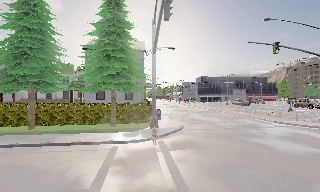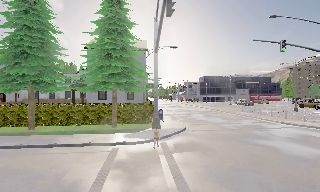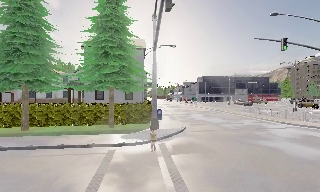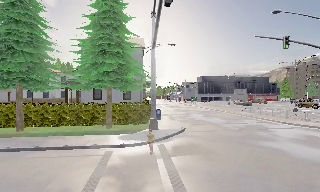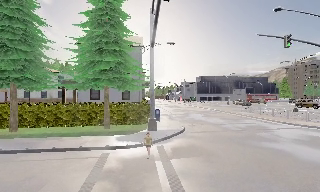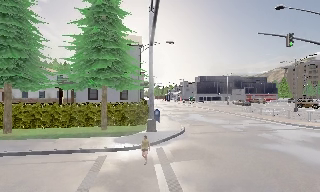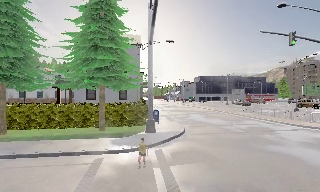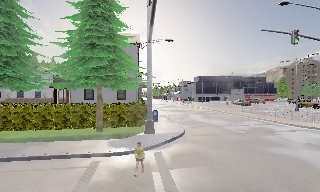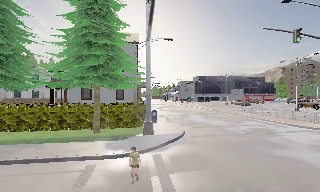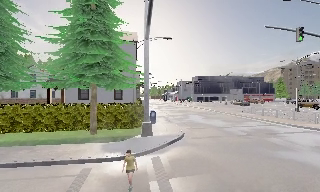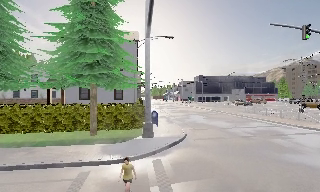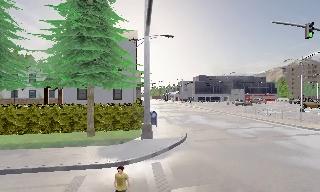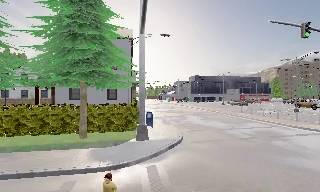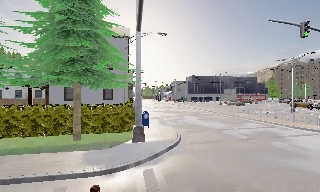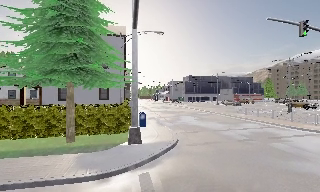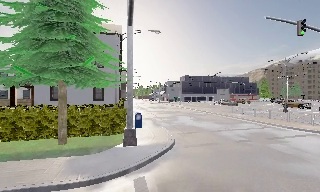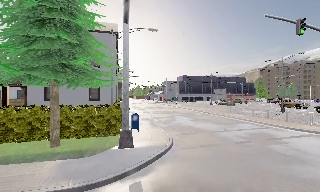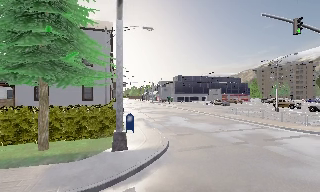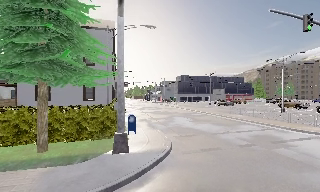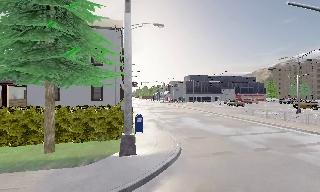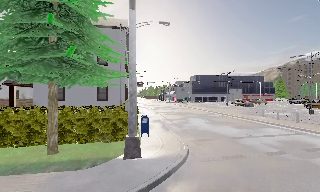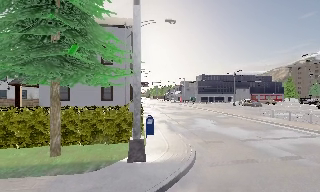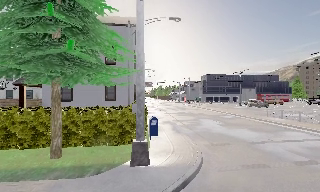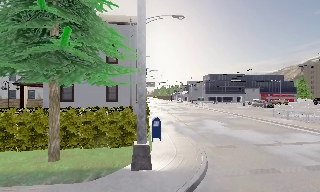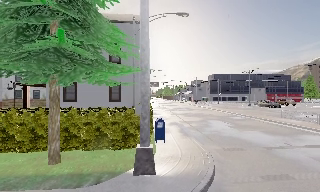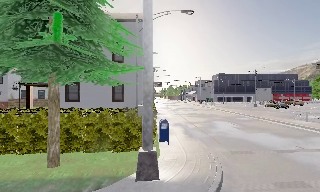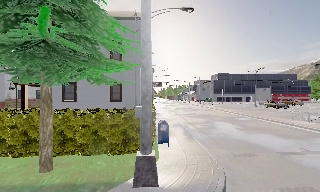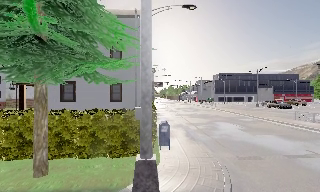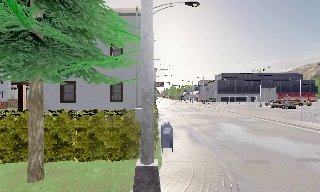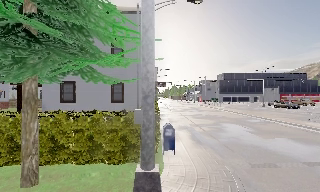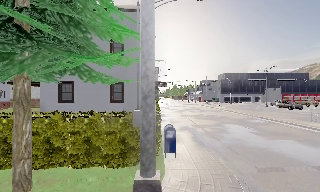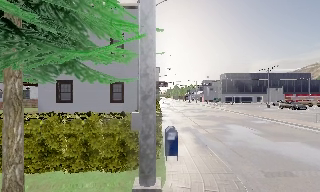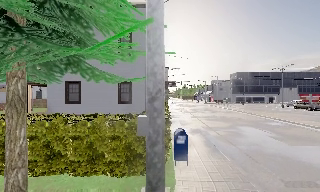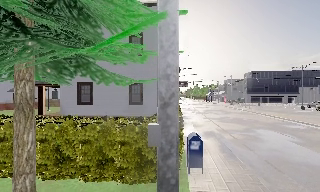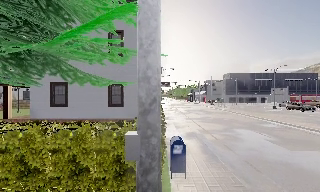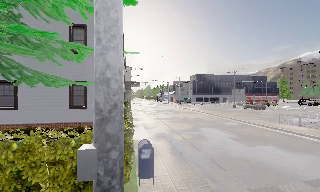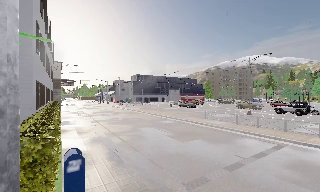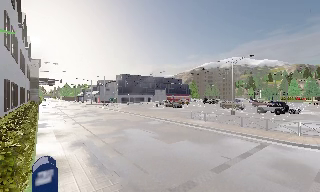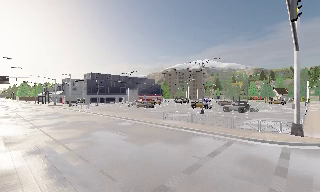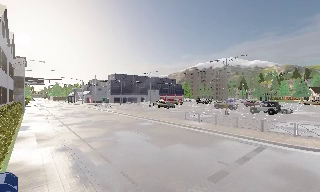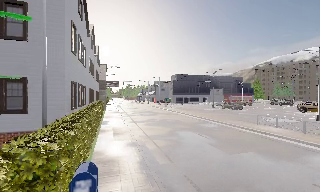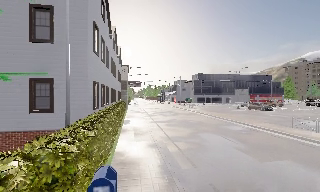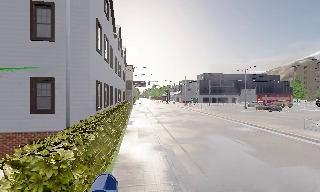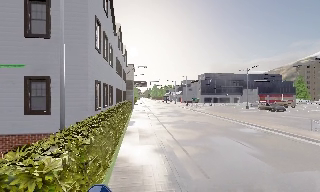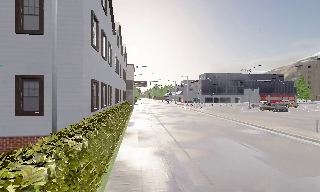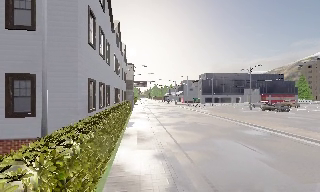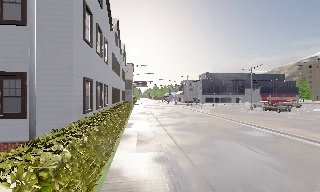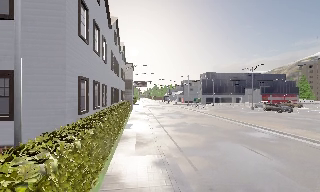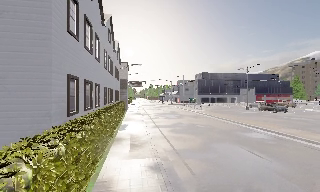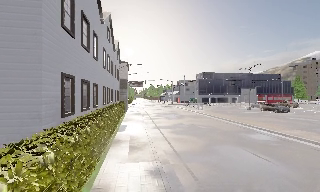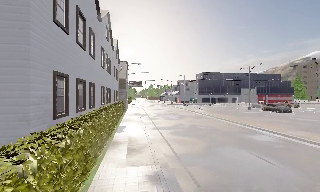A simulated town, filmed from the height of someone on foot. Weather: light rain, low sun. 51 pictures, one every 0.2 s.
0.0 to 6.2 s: The camera travels forward, about 9 m, so what stands in front looms larger.
6.2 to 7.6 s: The camera pans to its right, which is clockwise from overhead, by about 45 degrees. It travels forward, about 2 m.
7.6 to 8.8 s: The camera pans to its left, which is counterclockwise from overhead, by about 40 degrees. It travels forward, about 2 m.
8.8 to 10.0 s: The camera travels forward, about 2 m, so what stands in front looms larger.
The film runs forward here.
